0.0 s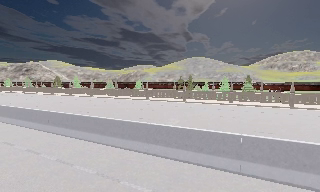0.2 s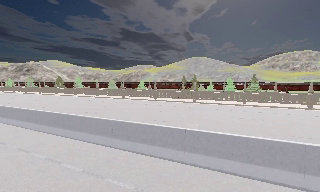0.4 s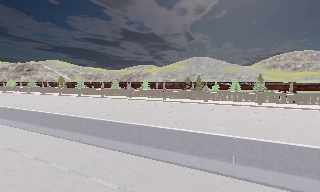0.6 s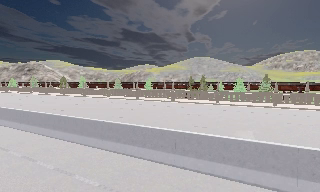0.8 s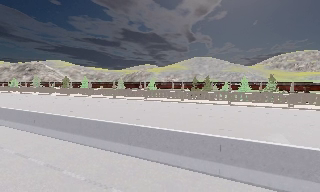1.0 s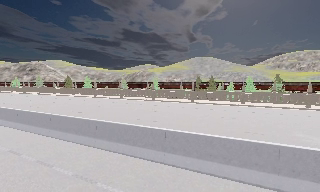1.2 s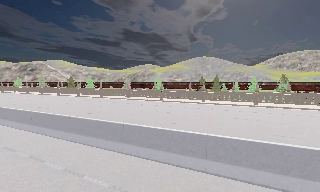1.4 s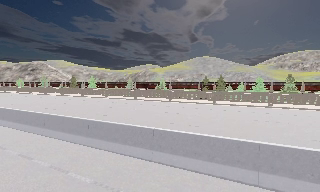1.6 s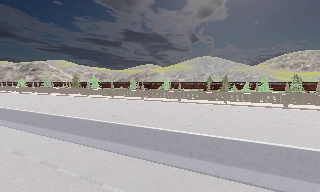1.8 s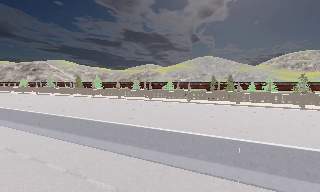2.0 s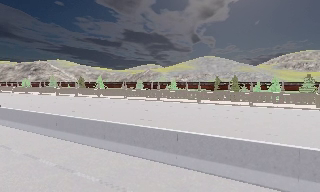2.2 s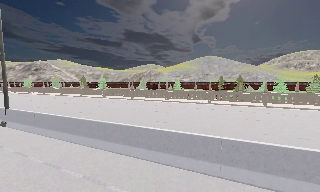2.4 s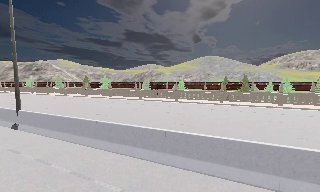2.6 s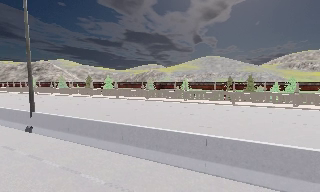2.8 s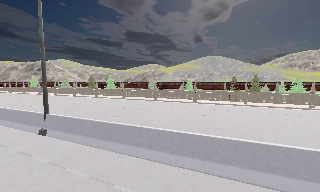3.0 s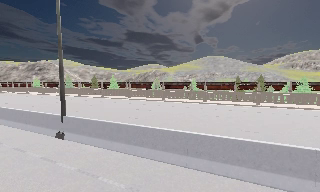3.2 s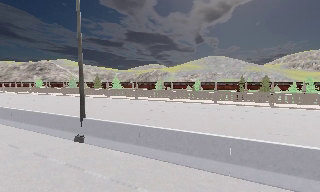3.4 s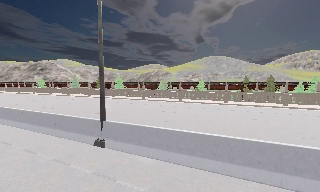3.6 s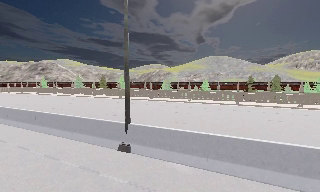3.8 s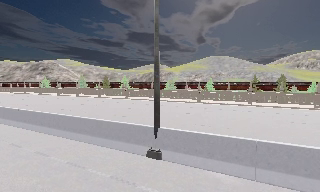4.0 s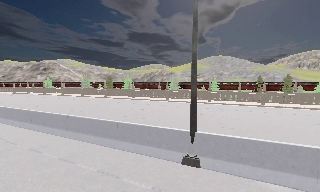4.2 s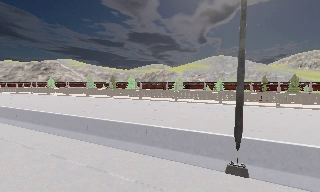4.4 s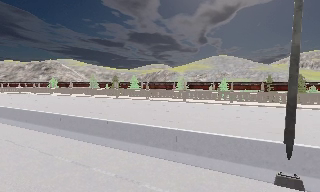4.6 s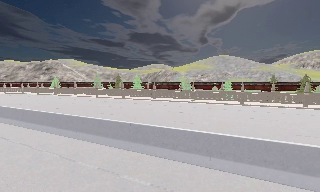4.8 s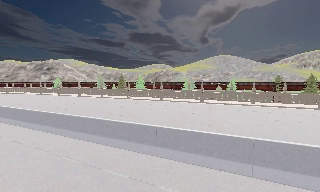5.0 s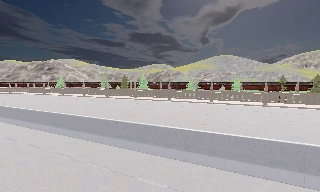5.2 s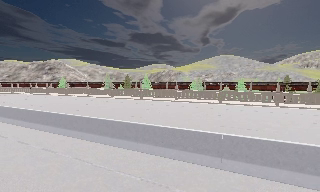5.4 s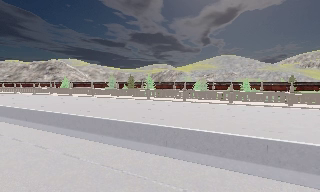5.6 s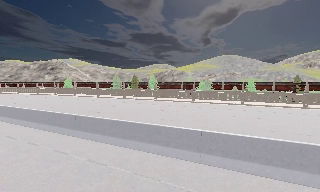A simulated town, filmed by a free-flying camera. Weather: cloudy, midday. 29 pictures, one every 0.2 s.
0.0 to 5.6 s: The camera travels to its left and forward, about 40 m, so close, fixed things drift to the right.
The film runs backward here.
